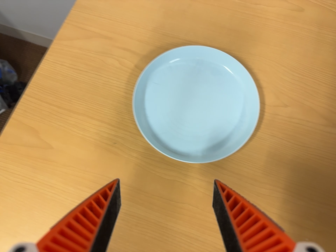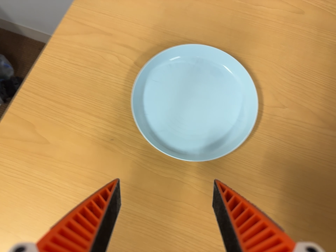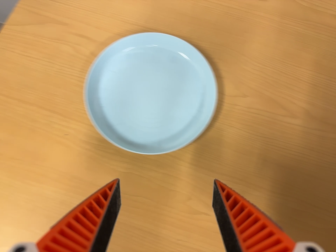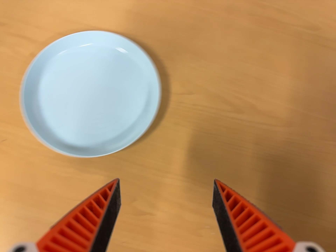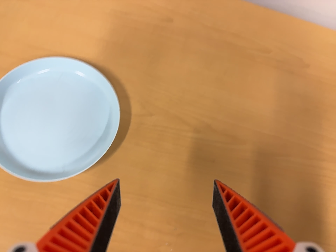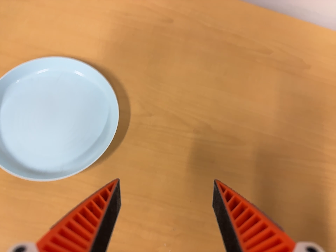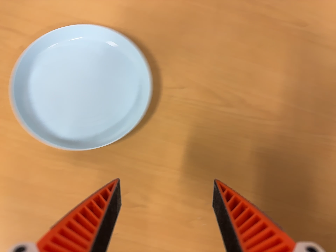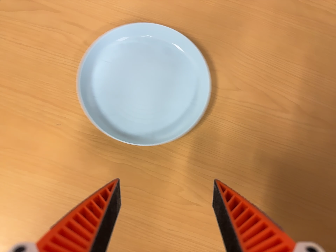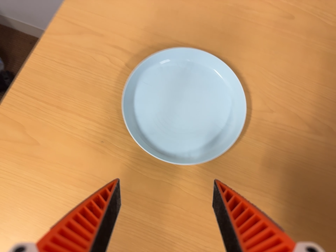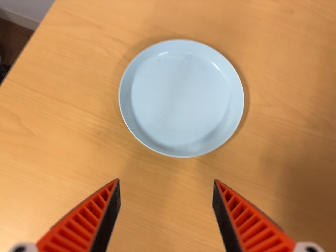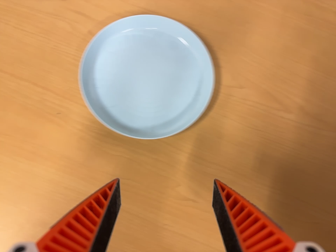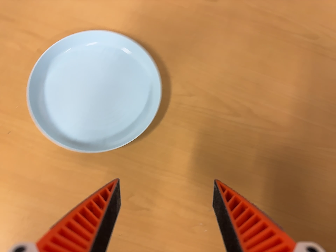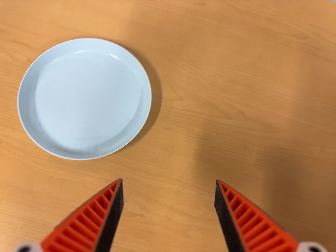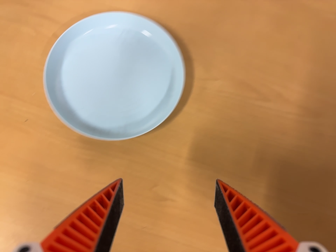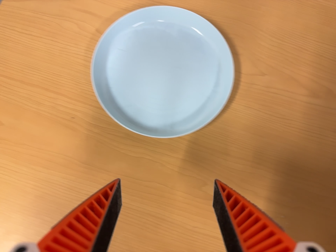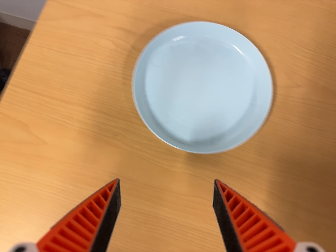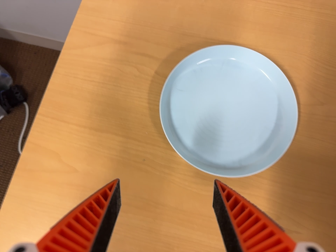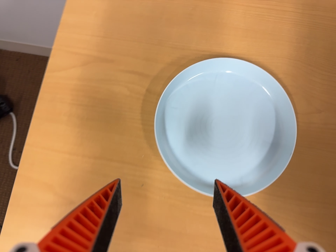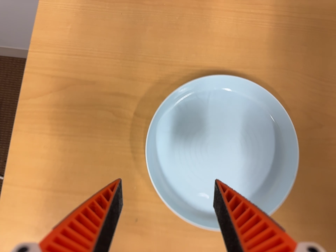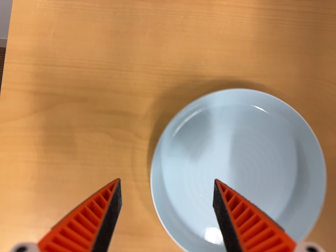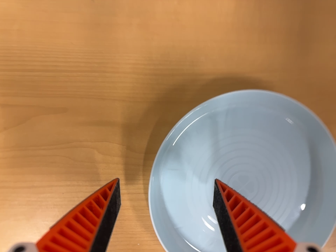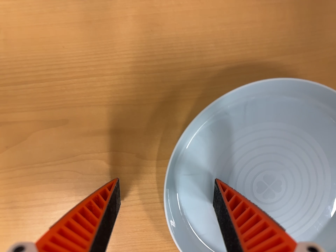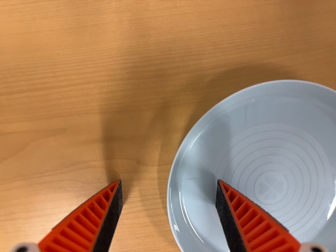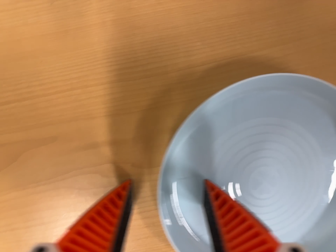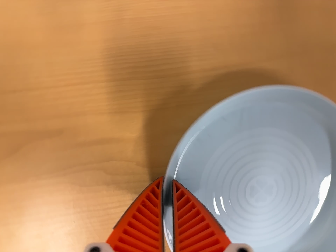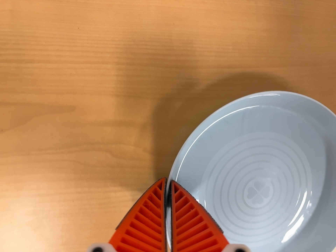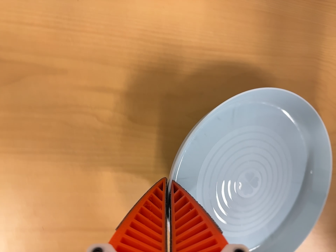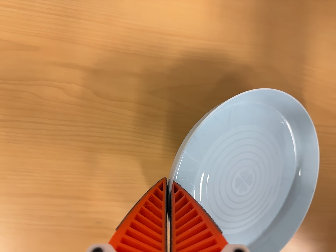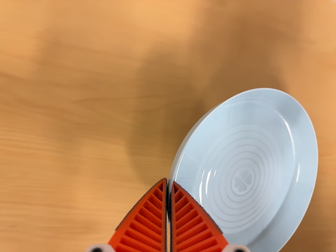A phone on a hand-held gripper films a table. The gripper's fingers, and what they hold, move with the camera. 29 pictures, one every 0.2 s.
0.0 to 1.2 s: The camera travels to its right, about 10 cm, so close, fixed things drift to the left.
1.2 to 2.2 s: The camera shifts only a little, or ends up much as it began.
2.2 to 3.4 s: The camera travels to its left and toward the top of its view, about 18 cm, so close, fixed things drift to the right. It rolls about its line of sight by about 10 degrees, and the scene rotates counterclockwise.
3.4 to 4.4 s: The camera travels toward the top of its view and forward, about 22 cm. Its aim tips toward the bottom of its view by about 20 degrees. It rolls about its line of sight by about 15 degrees, and the scene rotates counterclockwise.
4.4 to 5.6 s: The camera swings to its right by about 20 degrees, and the scene slides to the left. It travels toward the bottom of its view, backward and to its right, about 14 cm. Its aim tips toward the top of its view by about 15 degrees. It rolls about its line of sight by about 10 degrees, and the scene rotates clockwise.
The film runs forward here.
